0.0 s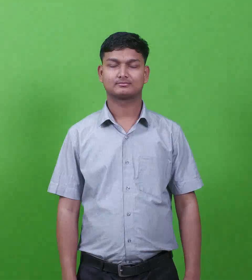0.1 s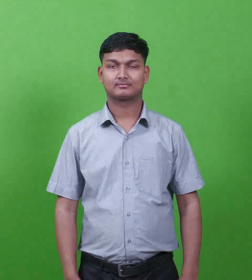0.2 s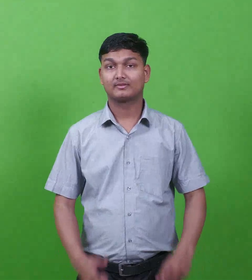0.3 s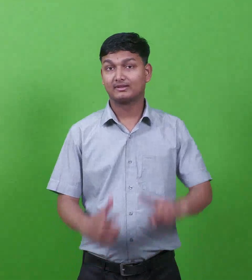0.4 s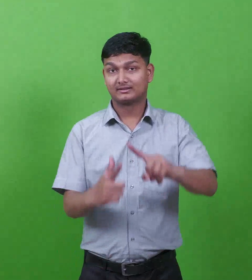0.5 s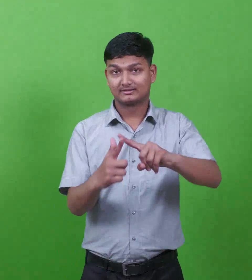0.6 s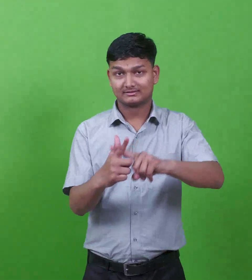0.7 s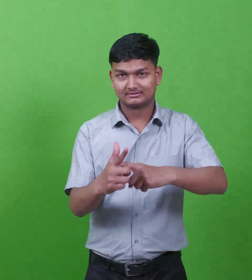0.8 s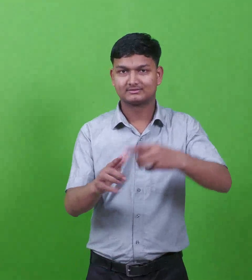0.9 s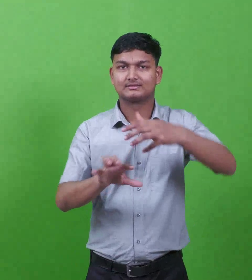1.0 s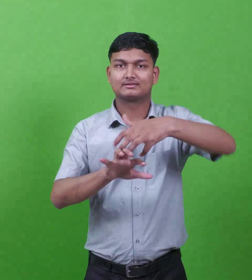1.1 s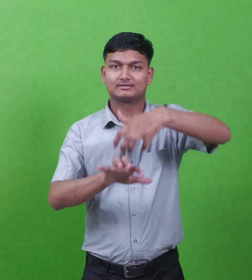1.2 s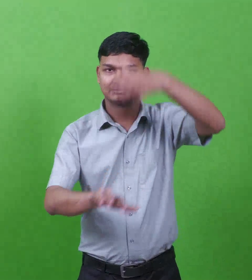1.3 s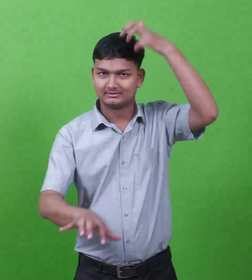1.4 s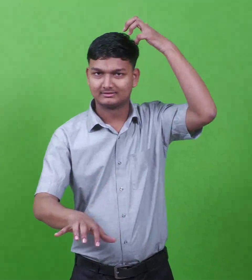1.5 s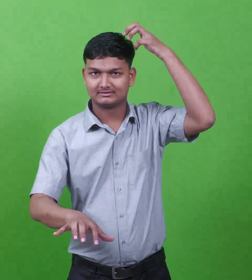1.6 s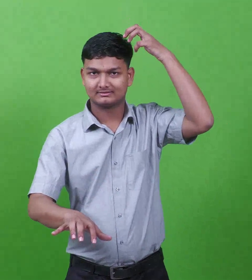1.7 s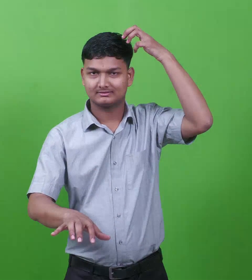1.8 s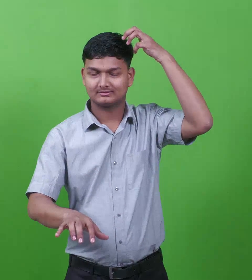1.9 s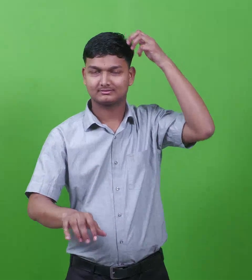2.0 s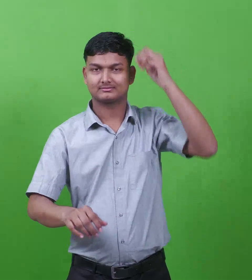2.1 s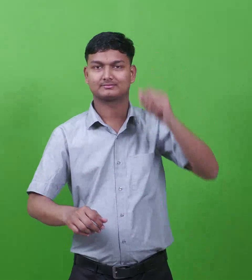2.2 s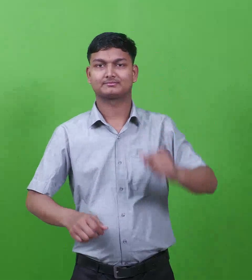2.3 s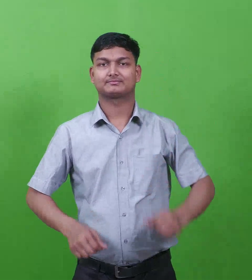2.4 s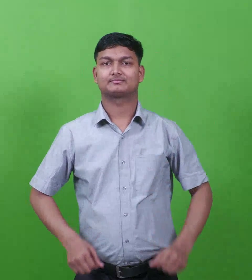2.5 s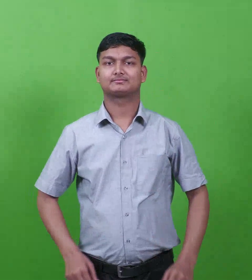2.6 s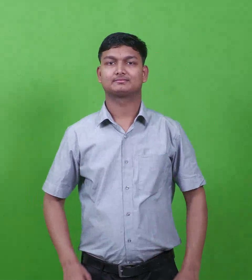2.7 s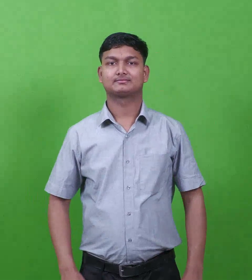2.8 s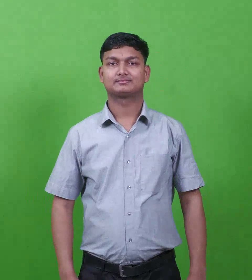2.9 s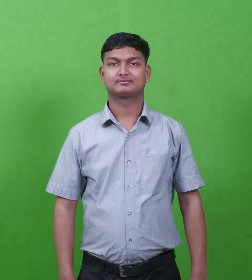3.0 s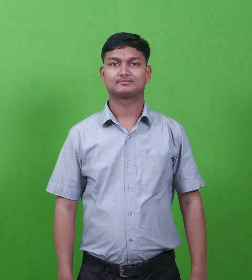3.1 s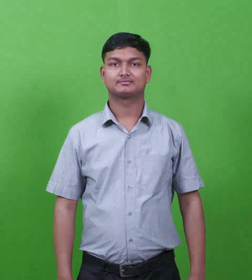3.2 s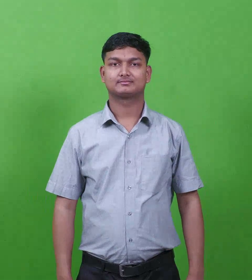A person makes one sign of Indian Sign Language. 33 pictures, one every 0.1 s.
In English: judea
